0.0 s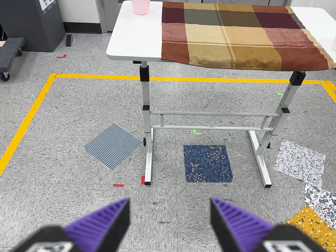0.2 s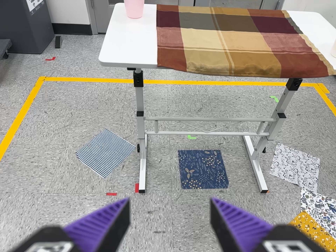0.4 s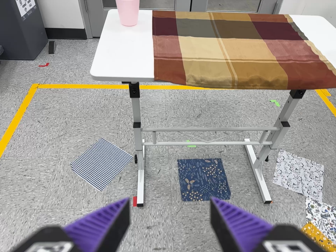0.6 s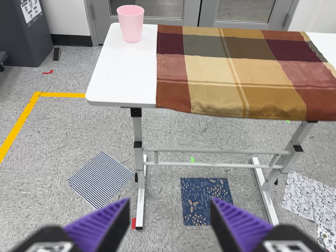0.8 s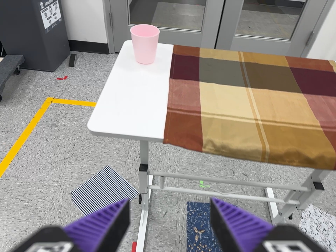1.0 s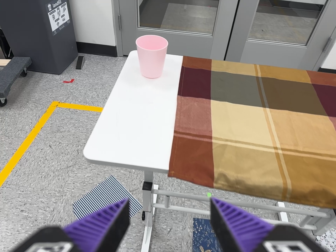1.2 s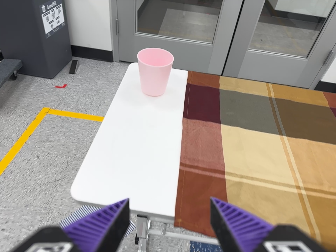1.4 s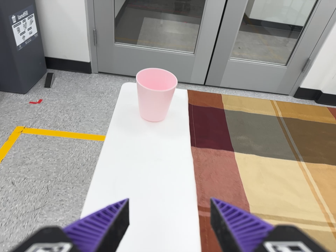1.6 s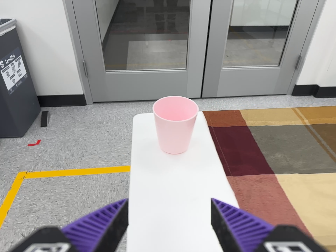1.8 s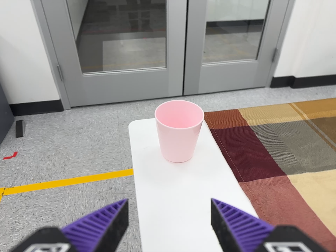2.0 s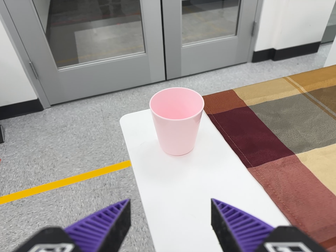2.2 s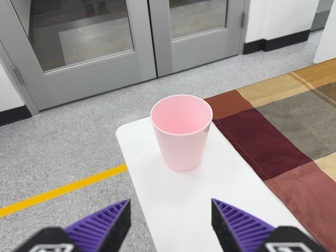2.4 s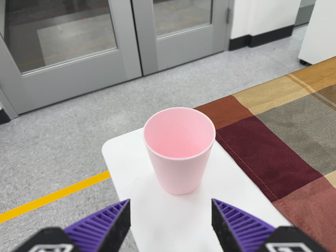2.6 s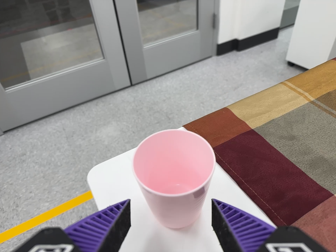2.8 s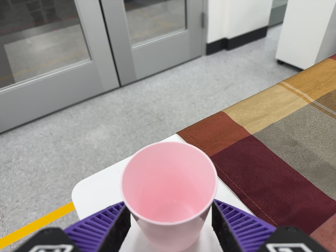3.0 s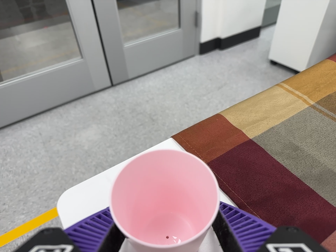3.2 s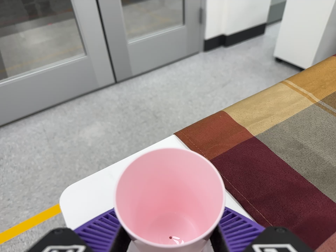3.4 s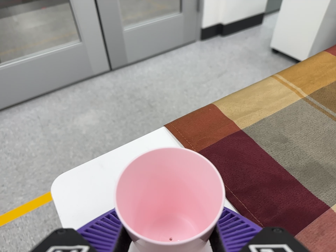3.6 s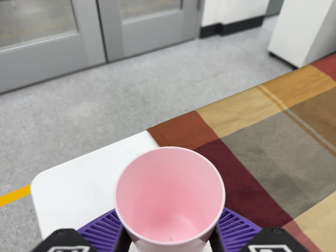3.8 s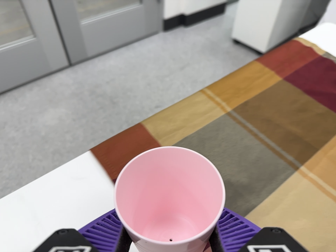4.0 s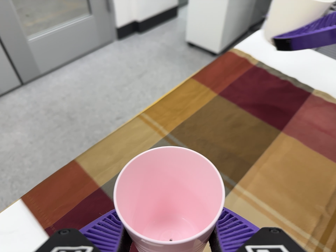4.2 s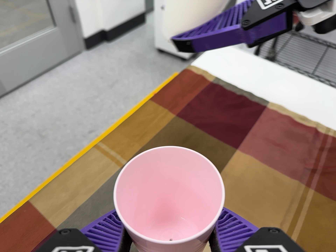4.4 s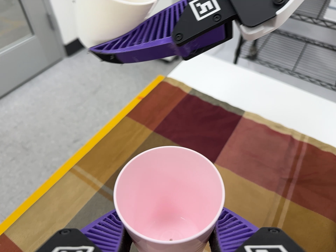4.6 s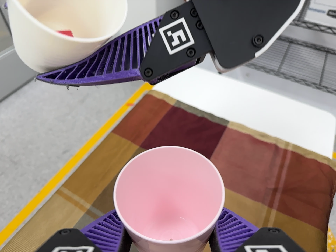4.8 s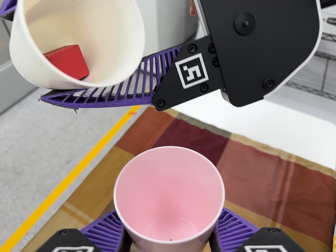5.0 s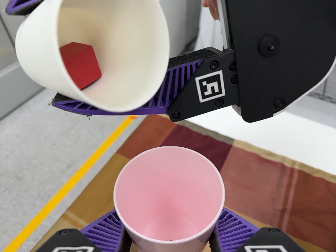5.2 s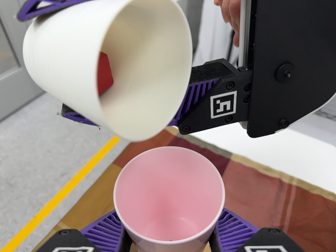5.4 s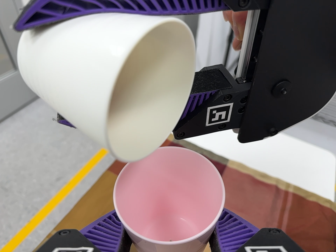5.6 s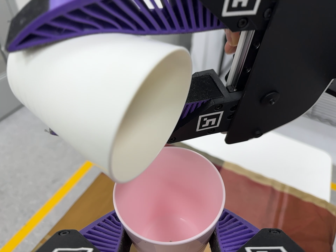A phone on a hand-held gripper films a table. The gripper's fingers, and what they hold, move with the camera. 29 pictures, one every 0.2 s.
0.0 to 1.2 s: The camera travels forward and toward the top of its view, about 50 cm, so what stands in front looms larger.
1.2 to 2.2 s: The camera pans to its right by about 15 degrees. It travels forward, to its left and toward the top of its view, about 30 cm, so what stands in front looms larger. It rolls about its line of sight by about 25 degrees, and the scene rotates counterclockwise.
2.2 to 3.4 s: The camera travels forward and toward the top of its view, about 12 cm, so what stands in front looms larger.
3.4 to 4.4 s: The camera pans to its right by about 20 degrees. It travels to its right and toward the top of its view, about 24 cm, so close, fixed things drift to the left. It rolls about its line of sight by about 20 degrees, and the scene rotates counterclockwise.
4.4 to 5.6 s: The camera travels toward the top of its view, about 6 cm, so close, fixed things drift downward.
The film runs forward here.
